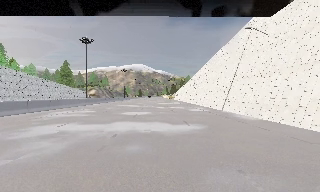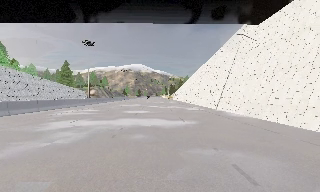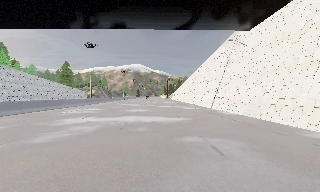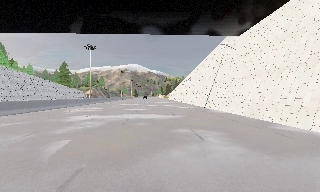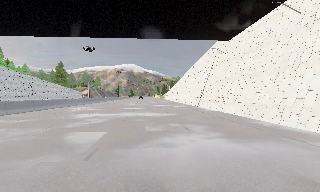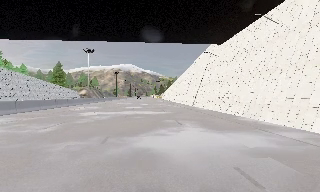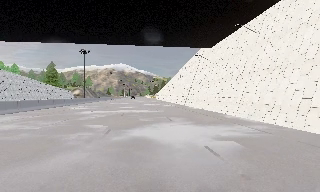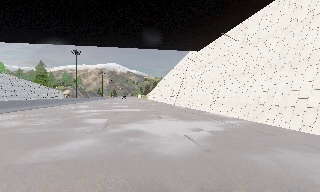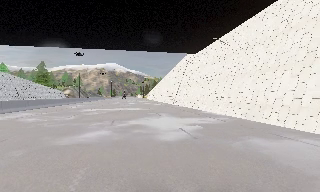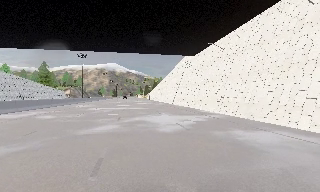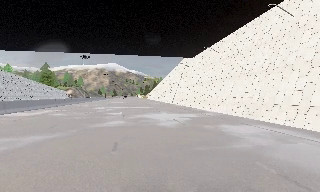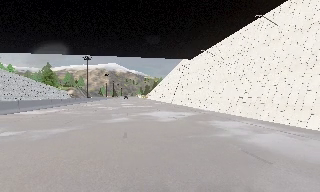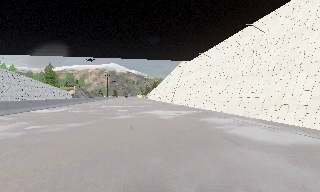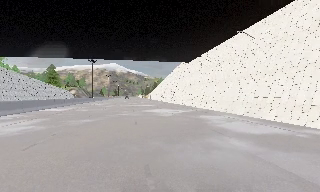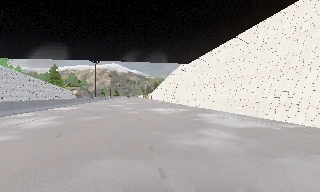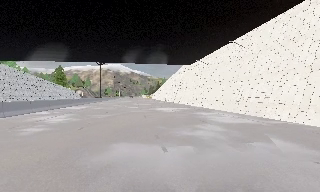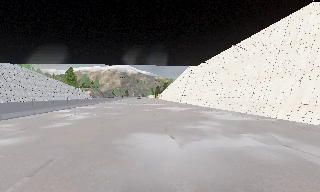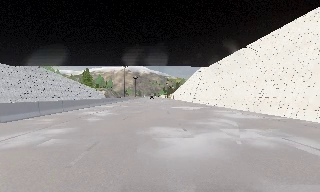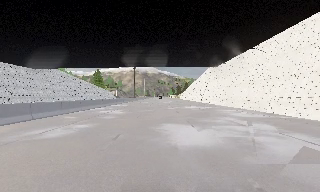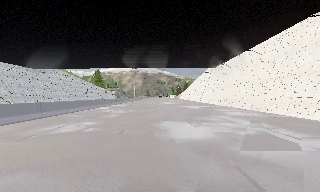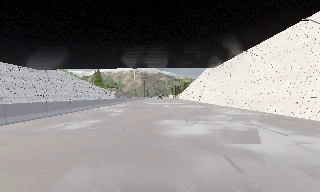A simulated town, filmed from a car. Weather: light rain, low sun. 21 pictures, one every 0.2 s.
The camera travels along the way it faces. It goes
backward.
0.0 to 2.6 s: The camera travels backward, about 19 m, so what stands in front gets smaller.
2.6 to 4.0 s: The camera swings to its left by about 10 degrees, and the scene slides to the right. It travels backward, about 8 m, so what stands in front gets smaller. It loses speed.
The film runs backward here.
